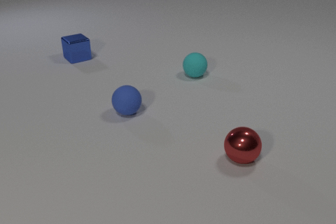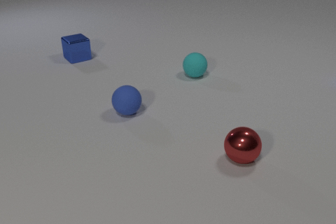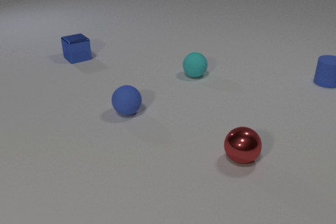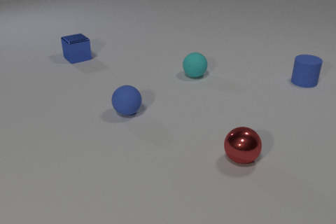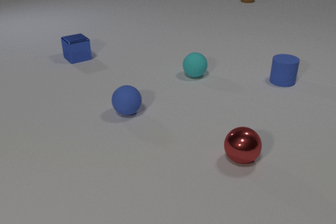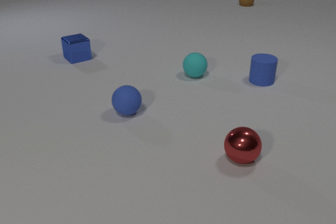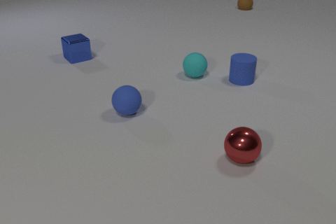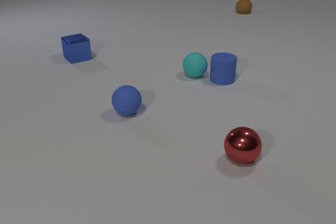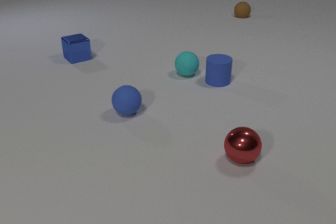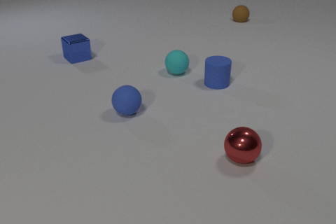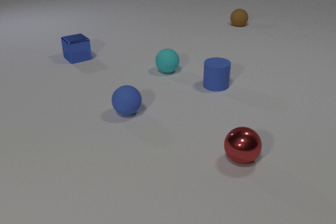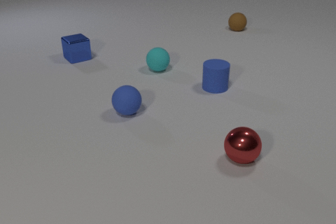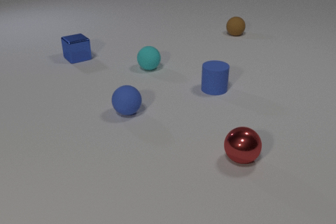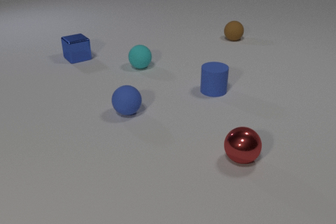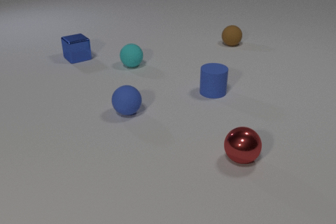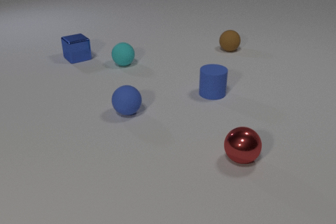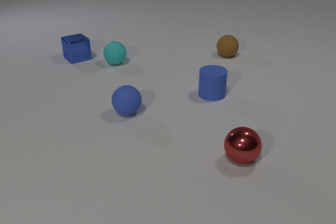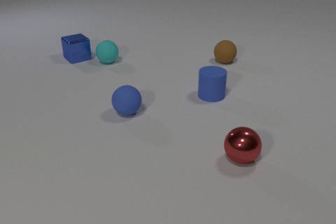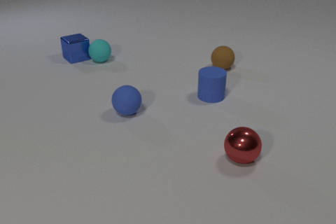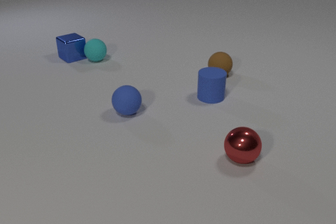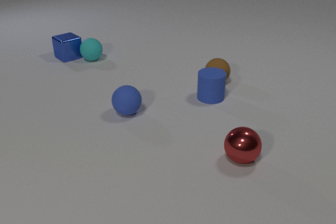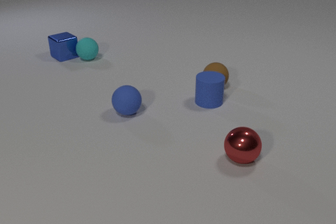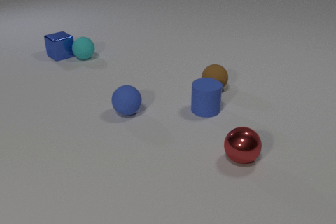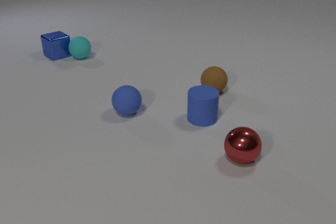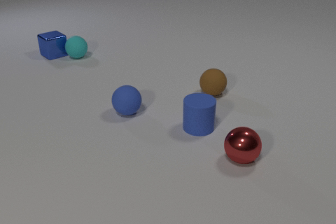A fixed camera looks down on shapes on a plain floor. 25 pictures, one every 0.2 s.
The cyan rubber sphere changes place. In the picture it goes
to the left.
The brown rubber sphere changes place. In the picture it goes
toward the camera.
0.0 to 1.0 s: The blue rubber cylinder comes in at the right edge, slides to the left. The brown rubber sphere comes in at the top edge, rolls toward the camera.
1.0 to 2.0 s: The blue rubber cylinder slides to the left and toward the camera. The cyan rubber sphere rolls to the left. The brown rubber sphere rolls toward the camera. The blue rubber cylinder and the cyan rubber sphere collide.
2.0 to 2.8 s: The blue rubber cylinder slides toward the camera. The cyan rubber sphere rolls to the left and away from the camera. The brown rubber sphere rolls toward the camera.
2.8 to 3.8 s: The blue rubber cylinder slides toward the camera. The cyan rubber sphere rolls to the left and away from the camera. The brown rubber sphere rolls toward the camera. The blue metal cube slides to the left. The cyan rubber sphere and the blue metal cube collide.
3.8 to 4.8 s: The blue rubber cylinder slides toward the camera. The cyan rubber sphere rolls to the left and away from the camera. The brown rubber sphere rolls toward the camera. The blue metal cube slides to the left and away from the camera. The blue rubber cylinder and the brown rubber sphere collide.
What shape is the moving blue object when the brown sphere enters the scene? cylinder.
What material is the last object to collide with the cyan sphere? metal.
What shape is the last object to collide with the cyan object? cube.
